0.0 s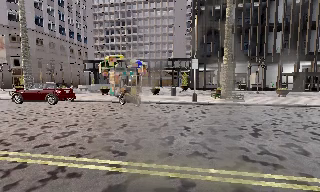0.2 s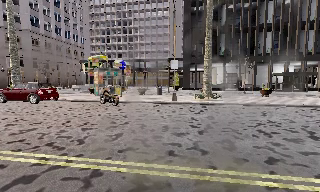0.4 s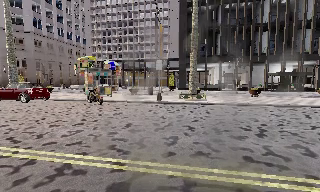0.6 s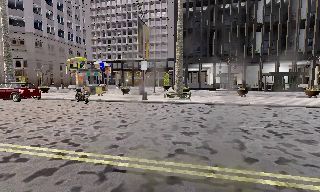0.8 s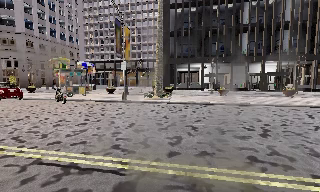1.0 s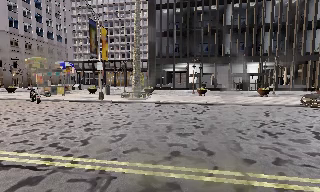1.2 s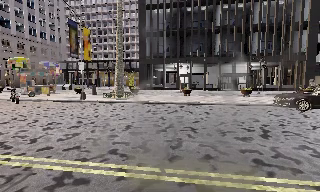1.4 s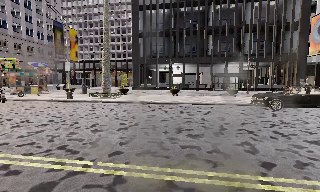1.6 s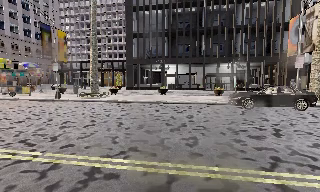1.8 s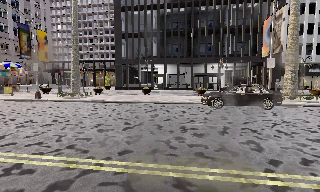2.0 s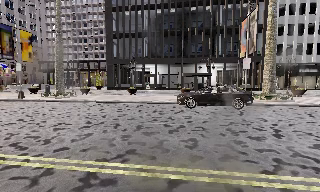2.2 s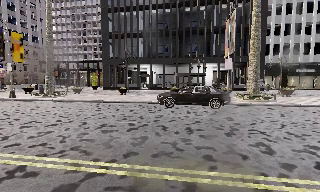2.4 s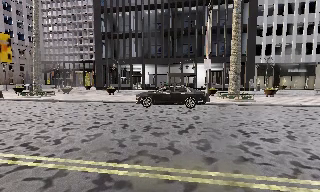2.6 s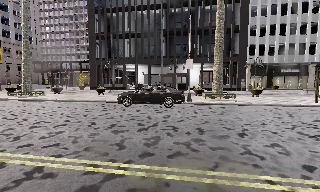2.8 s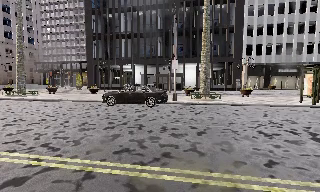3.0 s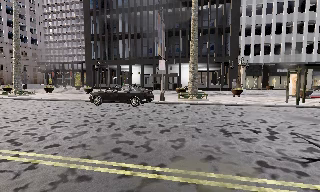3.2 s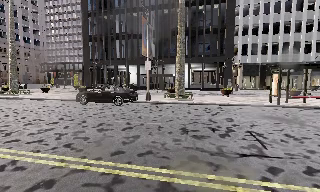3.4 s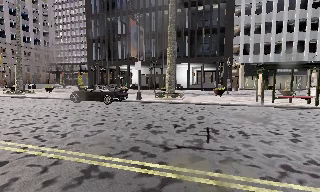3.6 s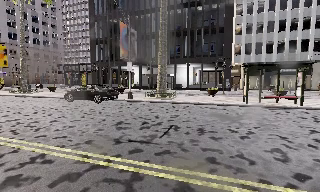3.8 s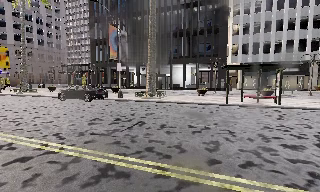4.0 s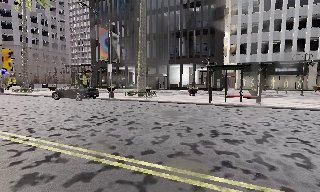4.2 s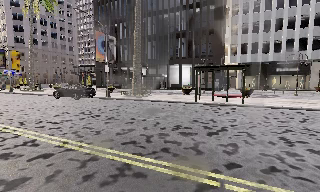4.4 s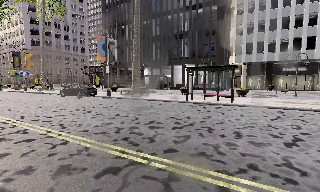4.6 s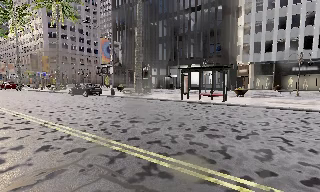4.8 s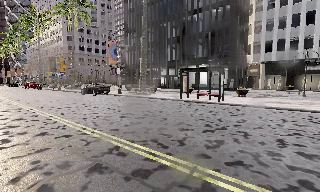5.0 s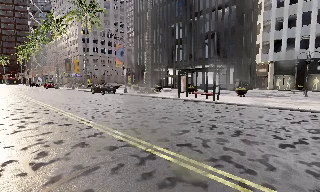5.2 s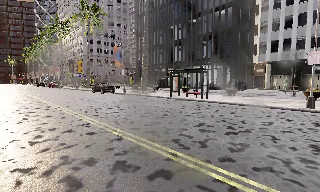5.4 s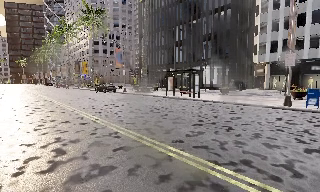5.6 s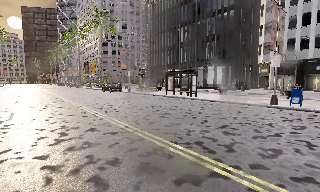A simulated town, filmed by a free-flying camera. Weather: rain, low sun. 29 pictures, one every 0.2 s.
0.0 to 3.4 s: The camera travels to its right, about 25 m, so close, fixed things drift to the left.
3.4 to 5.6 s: The camera pans to its left, which is counterclockwise from overhead, by about 35 degrees. It travels to its right and backward, about 17 m, so close, fixed things drift to the left.
The film runs forward here.
